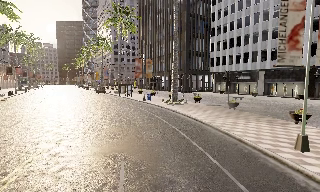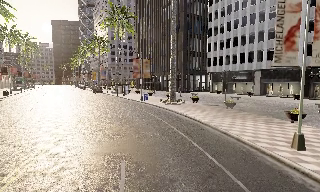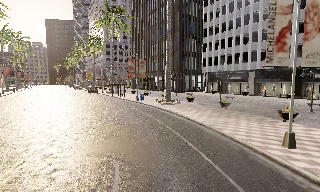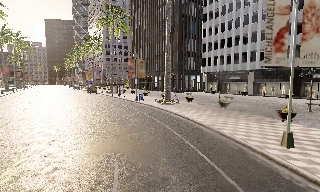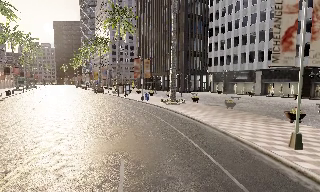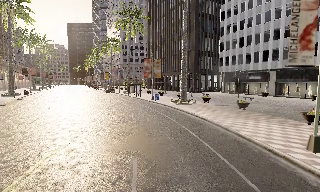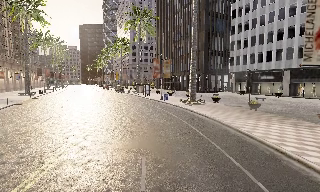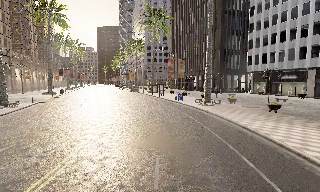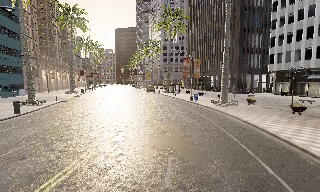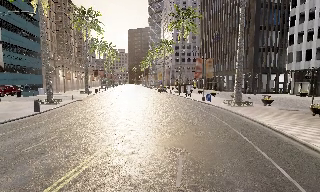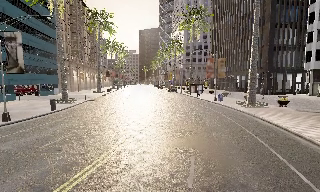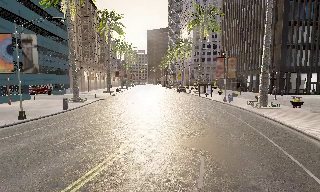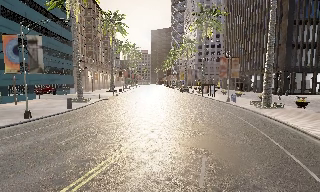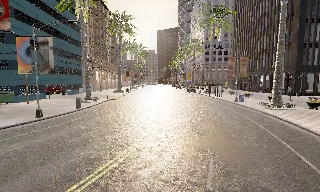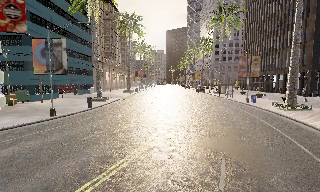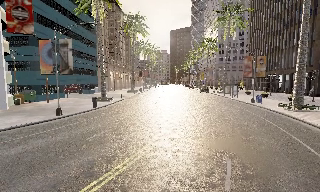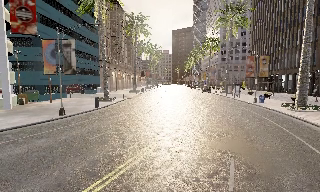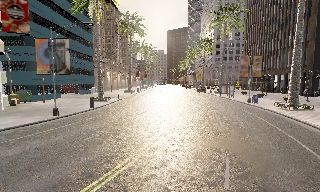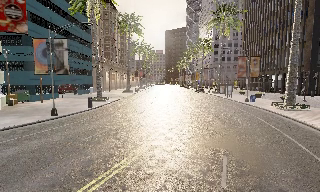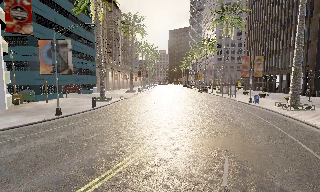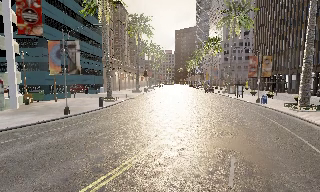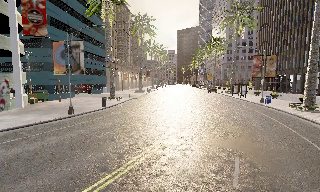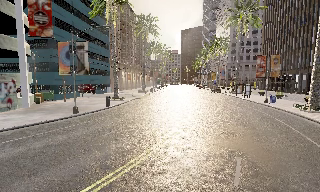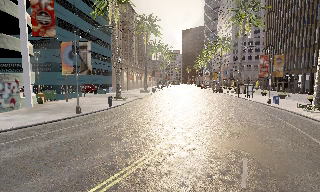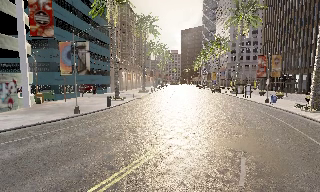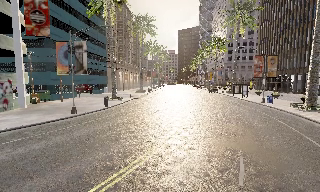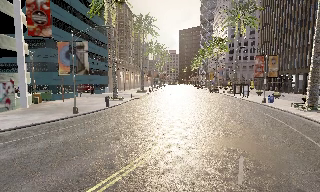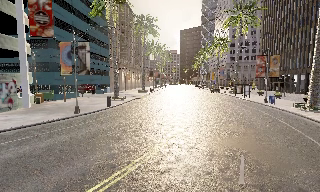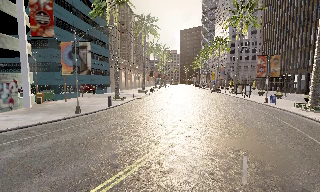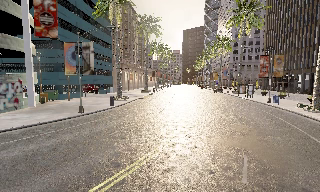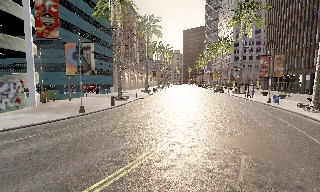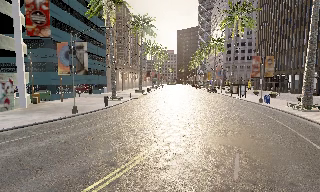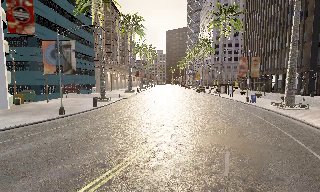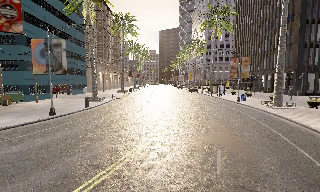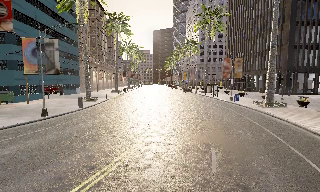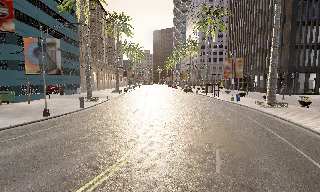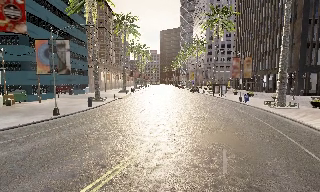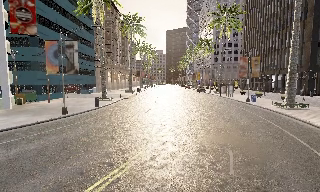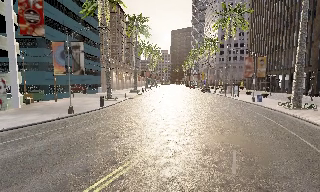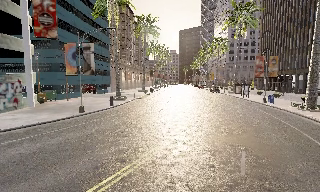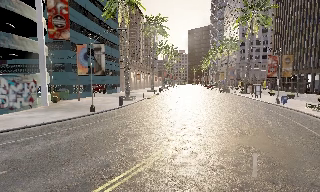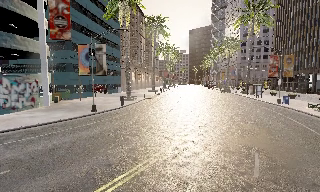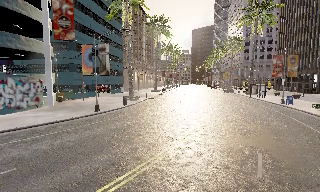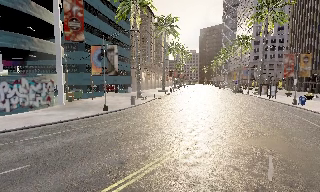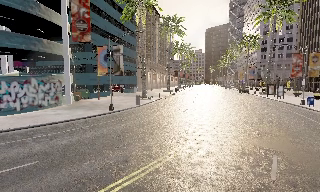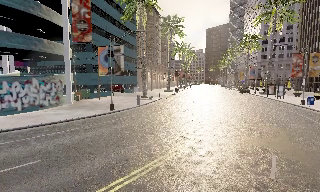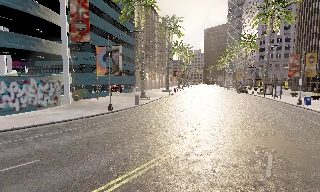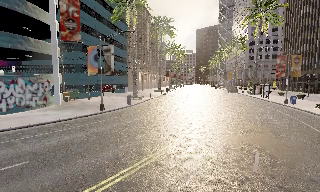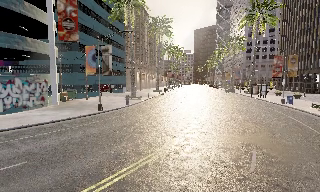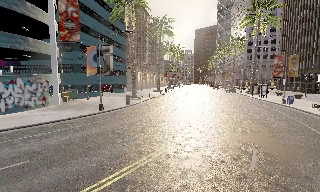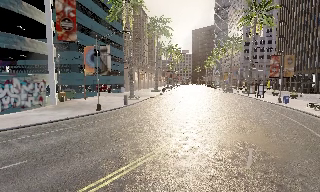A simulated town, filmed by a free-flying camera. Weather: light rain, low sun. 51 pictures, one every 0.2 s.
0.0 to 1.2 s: The camera shifts only a little, or ends up much as it began.
1.2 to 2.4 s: The camera swings to its left by about 25 degrees, and the scene slides to the right.
2.4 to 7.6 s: The camera travels backward and to its left, about 1 m, so what stands in front gets smaller.
7.6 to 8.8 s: The scene slides to the right, as the camera pans about 10 degrees to its left.
8.8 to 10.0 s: The camera shifts only a little, or ends up much as it began.
The film runs backward here.
